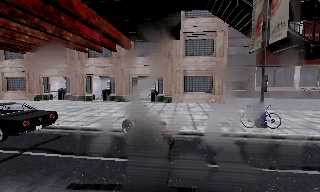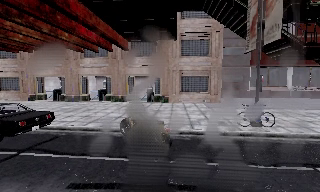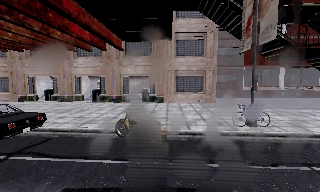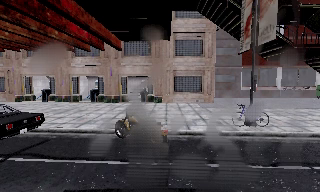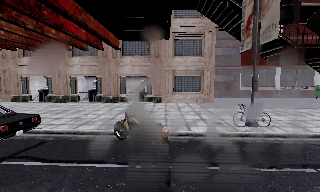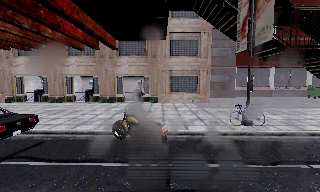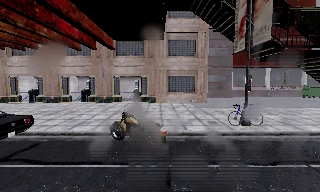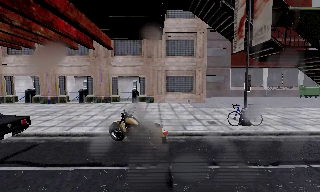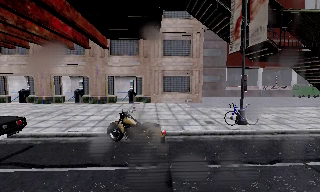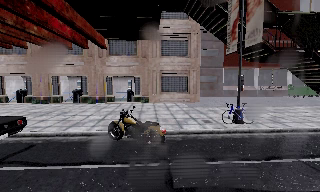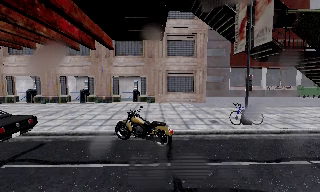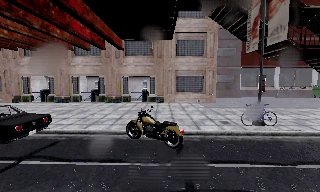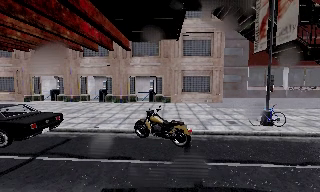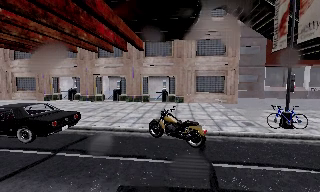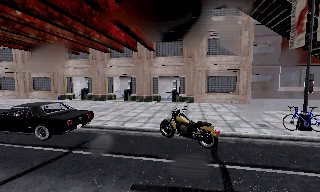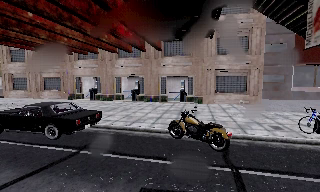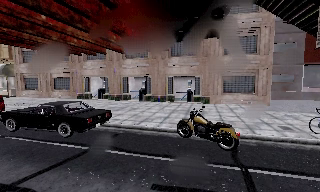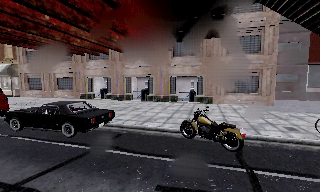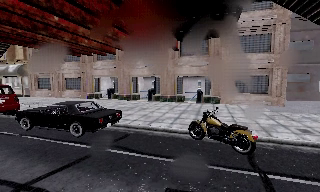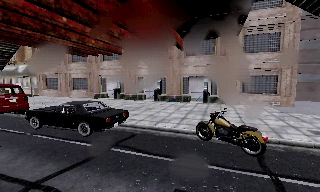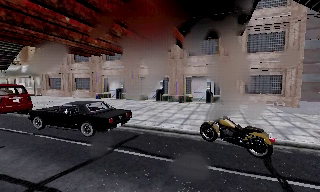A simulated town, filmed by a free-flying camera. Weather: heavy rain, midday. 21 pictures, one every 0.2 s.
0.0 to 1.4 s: The camera travels to its left, about 0.5 m.
1.4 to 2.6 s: The camera shifts only a little, or ends up much as it began.
2.6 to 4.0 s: The camera pans to its left, which is counterclockwise from overhead, by about 15 degrees. It travels to its left, about 0.5 m, so close, fixed things drift to the right.
The film runs forward here.
